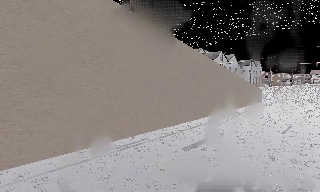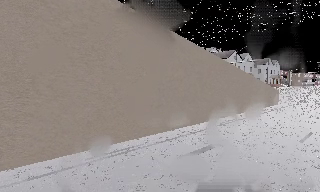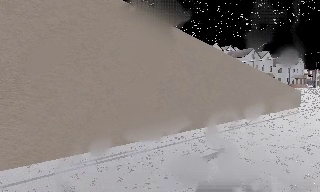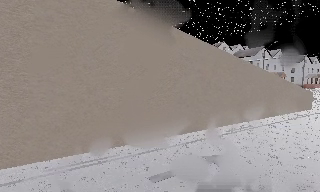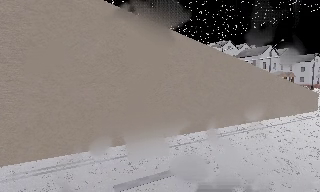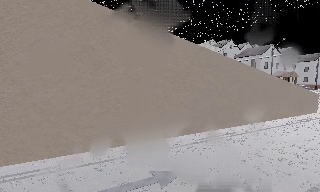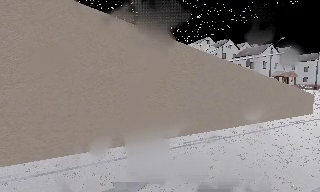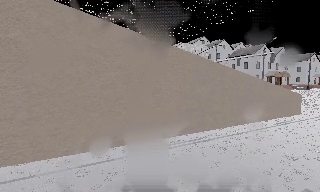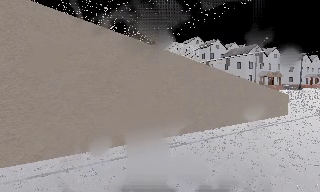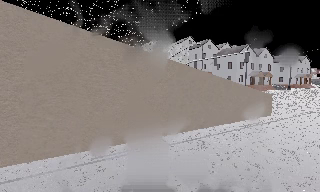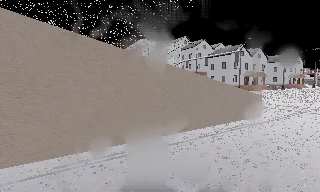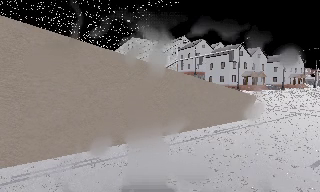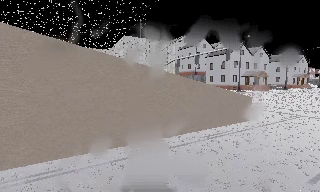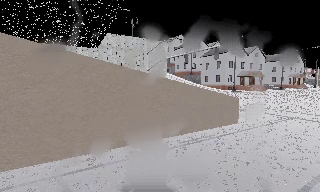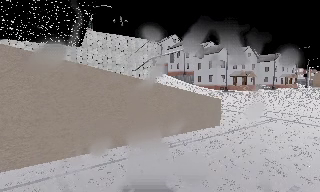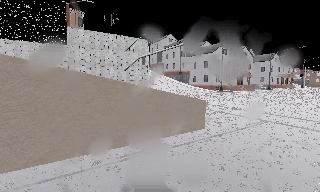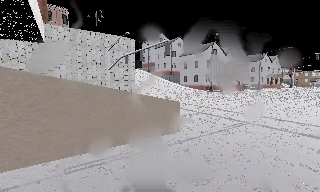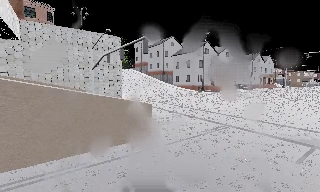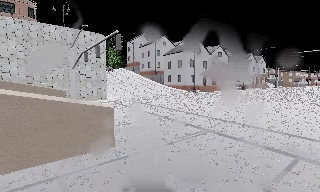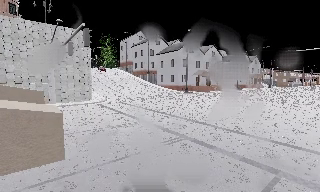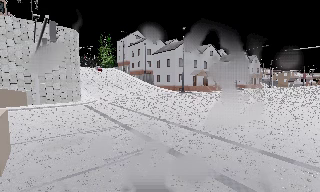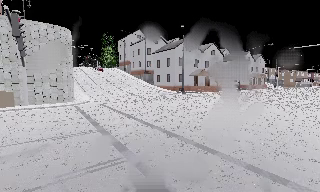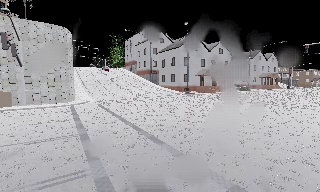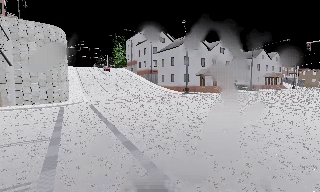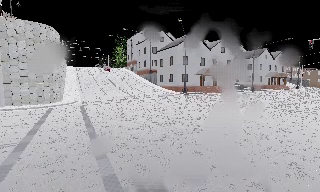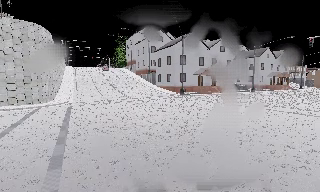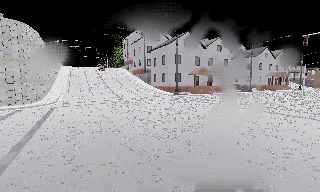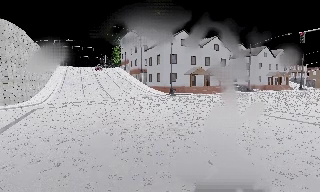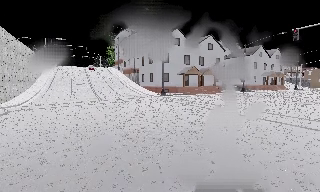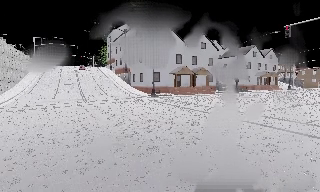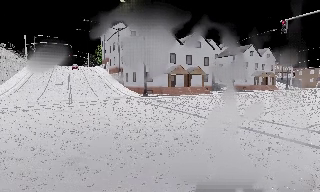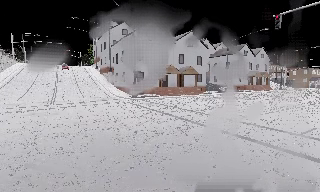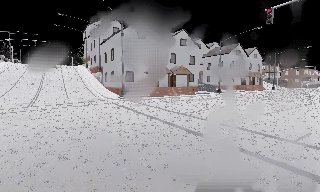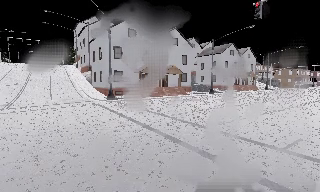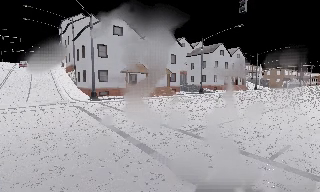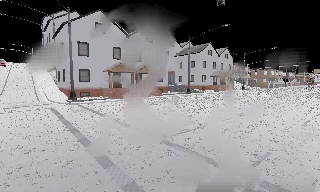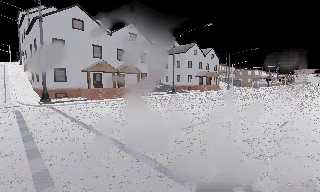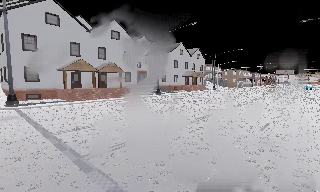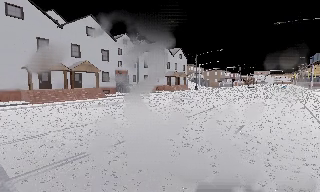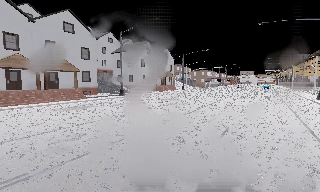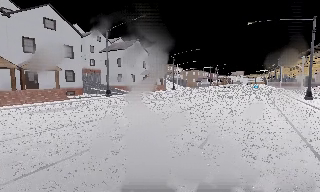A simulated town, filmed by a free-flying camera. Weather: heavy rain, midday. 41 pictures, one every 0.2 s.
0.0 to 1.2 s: The camera pans to its left, which is counterclockwise from overhead, by about 15 degrees. It travels to its right and forward, about 6 m.
1.2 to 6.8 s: The scene slides to the left, as the camera pans about 15 degrees to its right. It travels to its right and forward, about 35 m, so close, fixed things drift to the left.
6.8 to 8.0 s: The scene slides to the left, as the camera pans about 25 degrees to its right. It travels forward and to its right, about 7 m, so what stands in front looms larger.
The film runs forward here.
